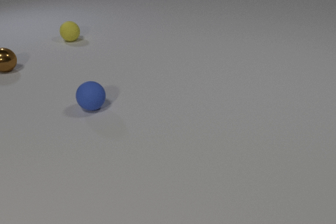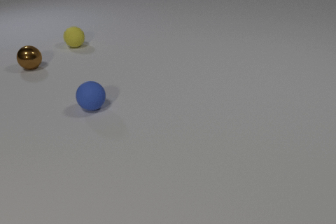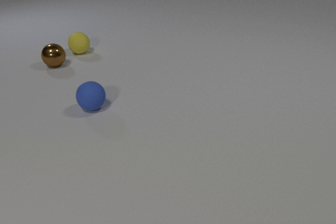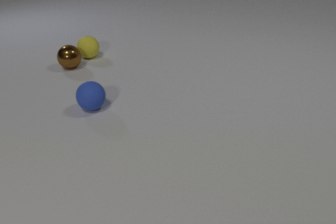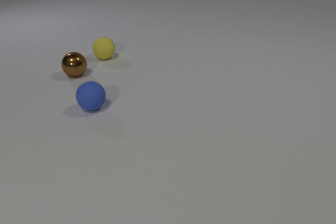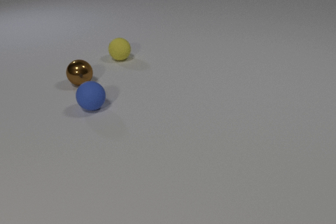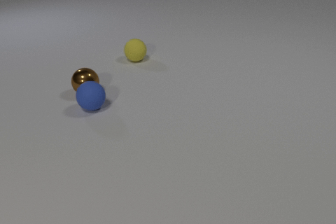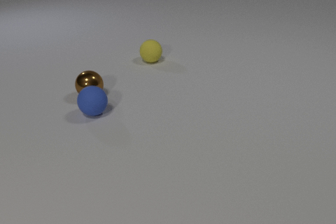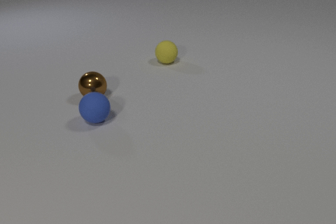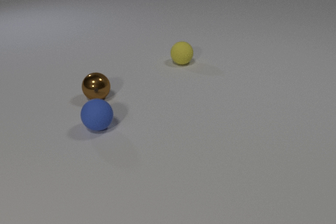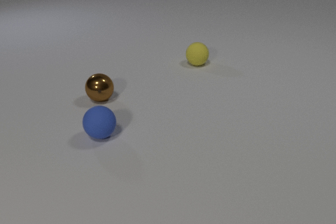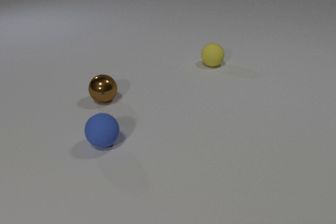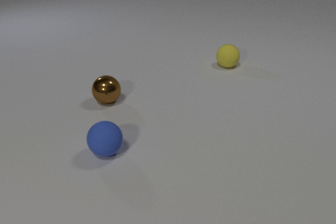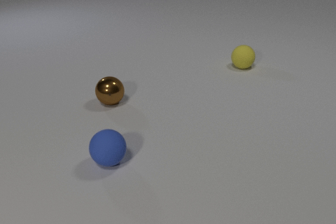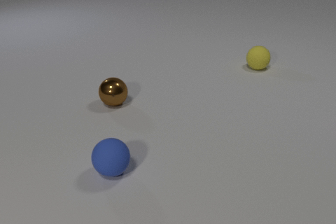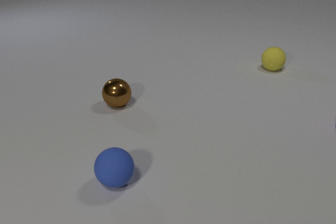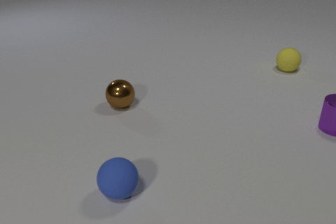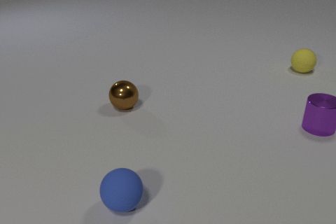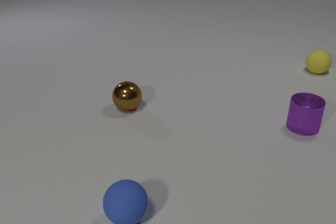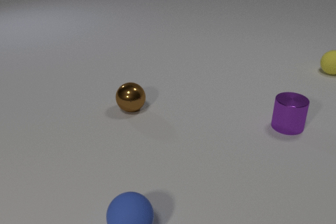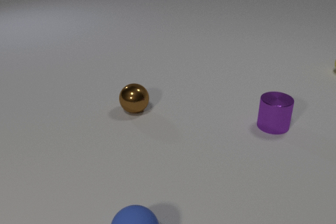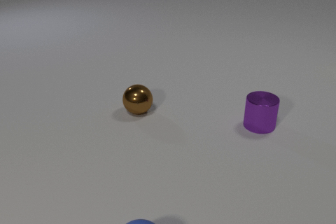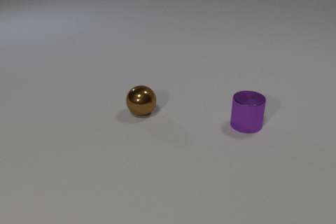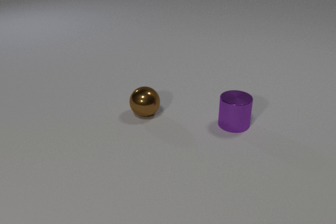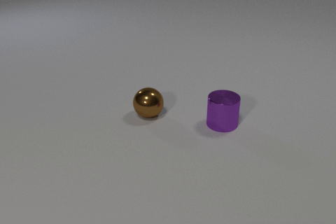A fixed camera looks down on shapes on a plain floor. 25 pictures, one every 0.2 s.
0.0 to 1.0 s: The brown metal sphere rolls to the right and toward the camera. The yellow rubber sphere rolls toward the camera and to the right. The brown metal sphere and the yellow rubber sphere collide.
1.0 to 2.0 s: The brown metal sphere rolls toward the camera and to the right. The yellow rubber sphere rolls to the right. The blue rubber sphere rolls toward the camera. The brown metal sphere and the blue rubber sphere collide.
2.0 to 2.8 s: The brown metal sphere rolls to the right and toward the camera. The yellow rubber sphere rolls to the right. The blue rubber sphere rolls toward the camera.
2.8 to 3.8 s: The brown metal sphere rolls to the right and toward the camera. The yellow rubber sphere rolls to the right. The blue rubber sphere rolls toward the camera. The purple metal cylinder comes in at the right edge, slides to the left.
3.8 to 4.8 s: The brown metal sphere rolls to the right and toward the camera. The yellow rubber sphere rolls to the right, leaves at the right edge. The blue rubber sphere rolls toward the camera, leaves at the bottom edge. The purple metal cylinder slides to the left.
Are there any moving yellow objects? yes.
How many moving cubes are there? 0.
What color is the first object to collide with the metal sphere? yellow.
